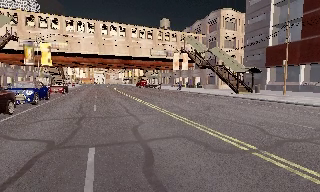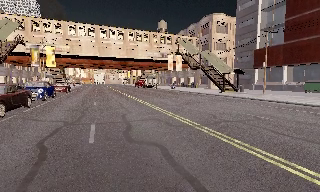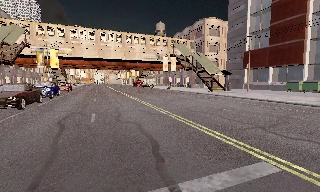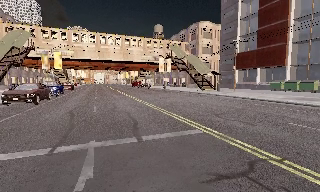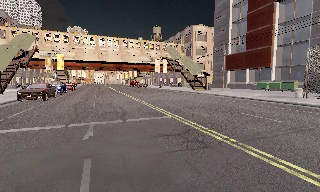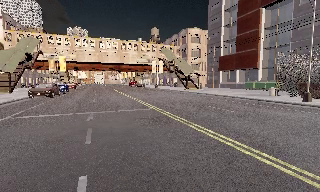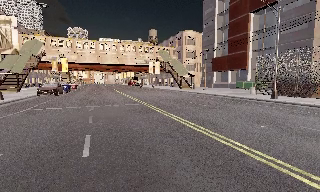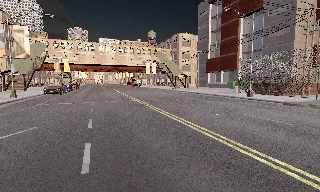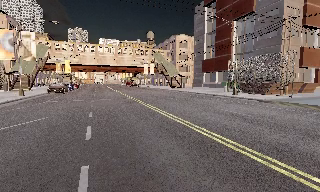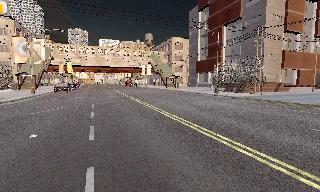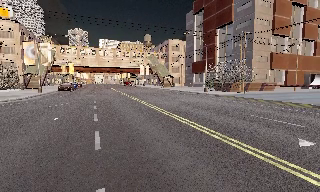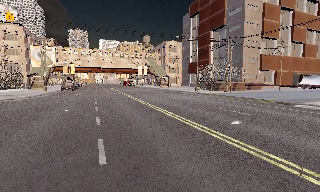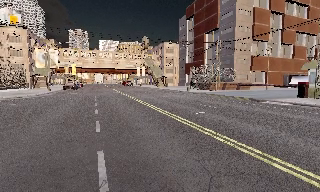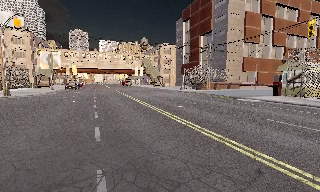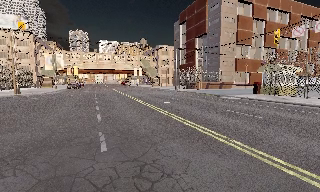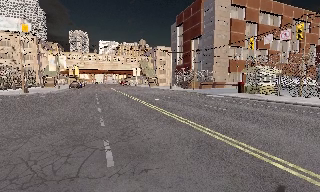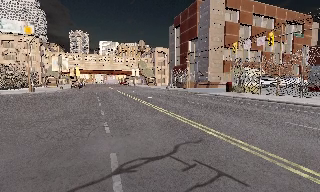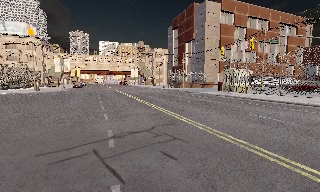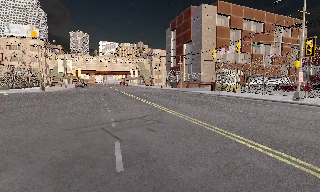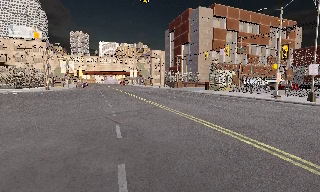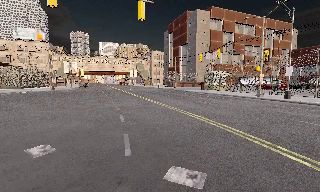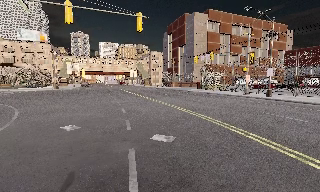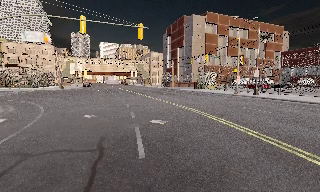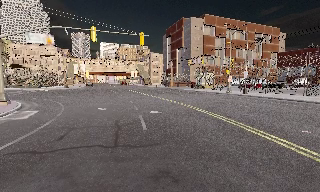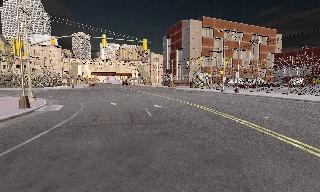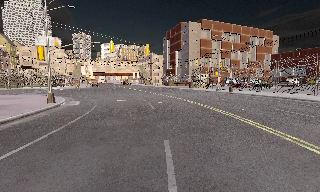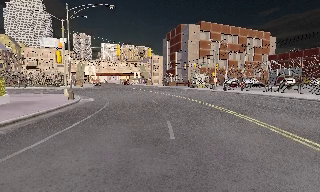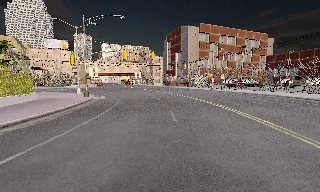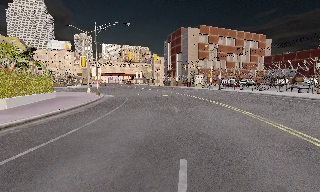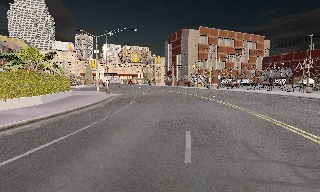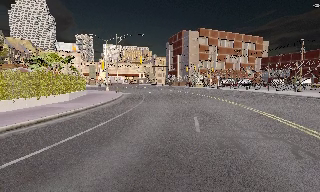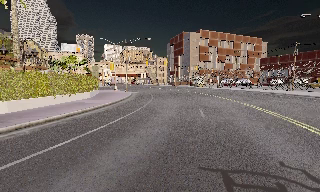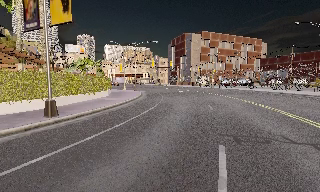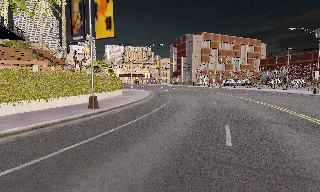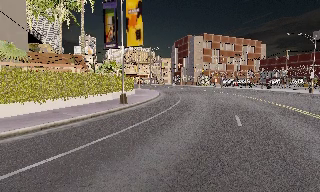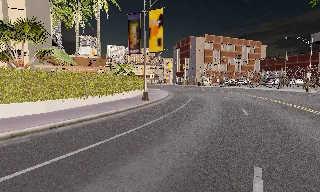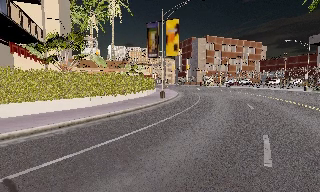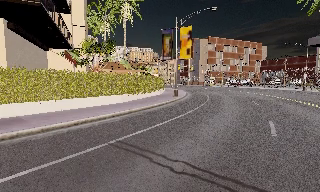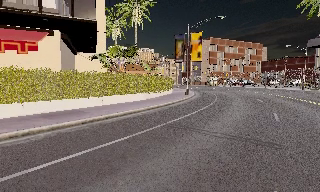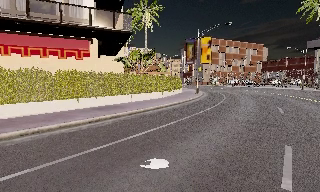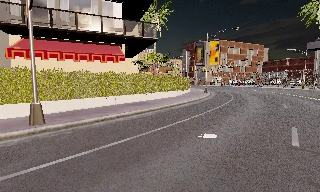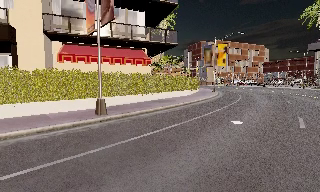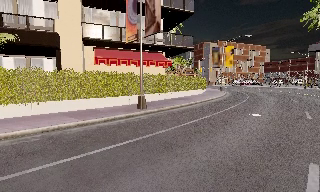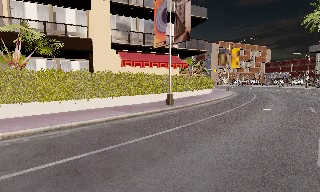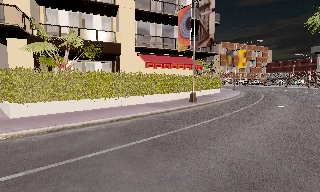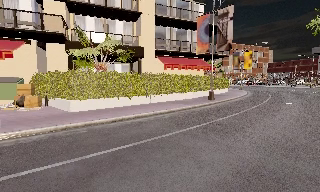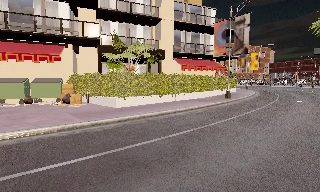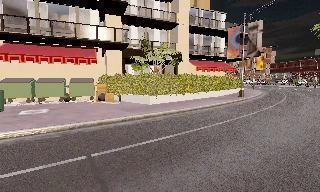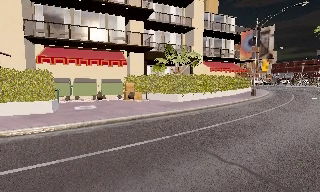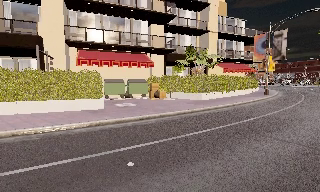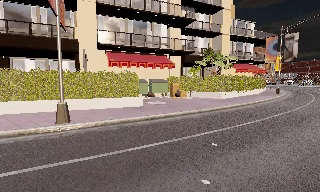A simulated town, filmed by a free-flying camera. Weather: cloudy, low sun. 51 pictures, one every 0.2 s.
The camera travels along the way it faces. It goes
backward.
0.0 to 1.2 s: The camera travels backward and to its right, about 14 m, so what stands in front gets smaller.
1.2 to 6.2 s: The camera travels backward, about 50 m, so what stands in front gets smaller.
6.2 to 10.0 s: The camera travels backward and to its left, about 40 m, so what stands in front gets smaller.
The film runs forward here.
